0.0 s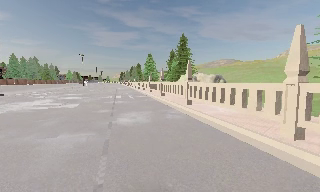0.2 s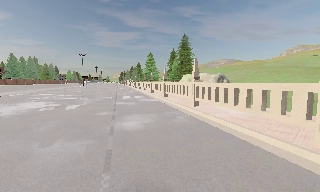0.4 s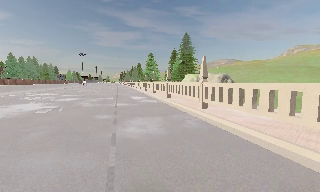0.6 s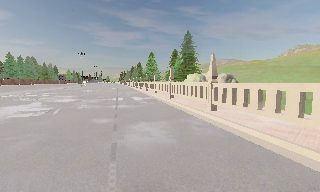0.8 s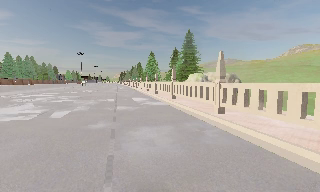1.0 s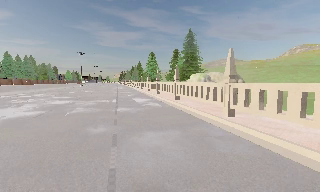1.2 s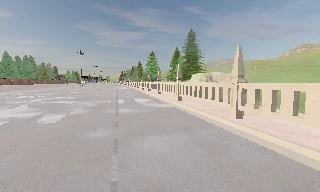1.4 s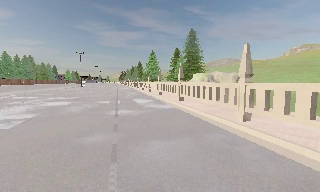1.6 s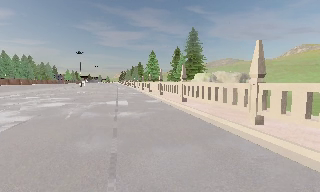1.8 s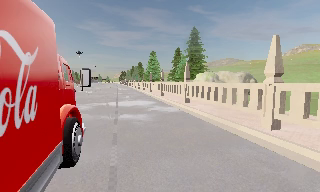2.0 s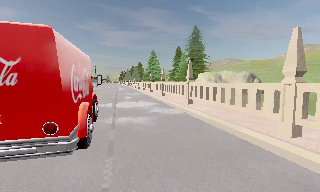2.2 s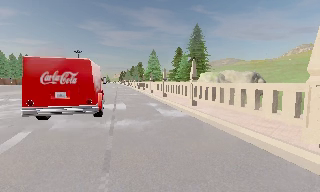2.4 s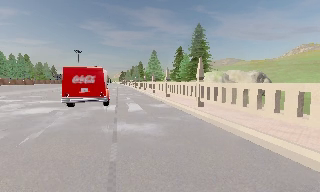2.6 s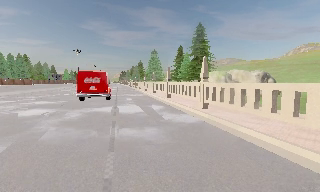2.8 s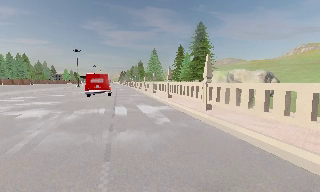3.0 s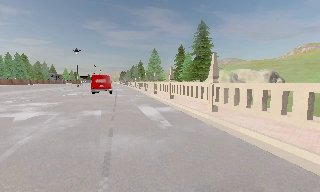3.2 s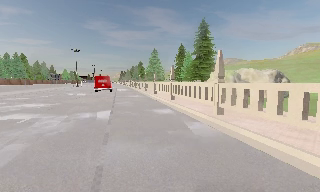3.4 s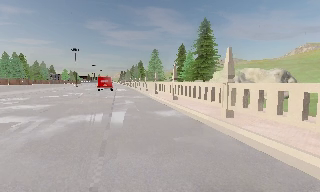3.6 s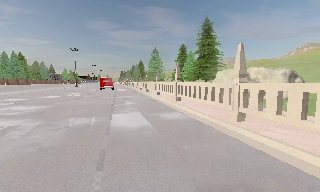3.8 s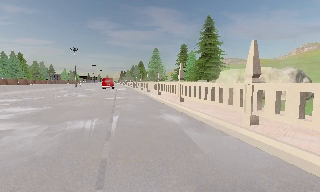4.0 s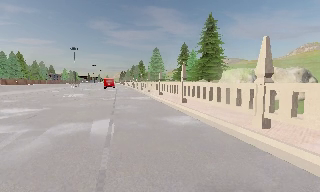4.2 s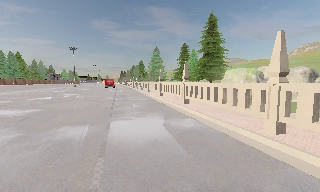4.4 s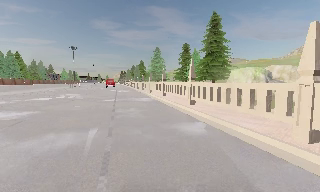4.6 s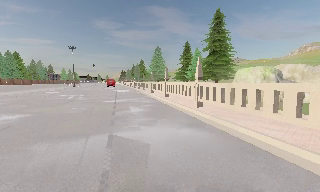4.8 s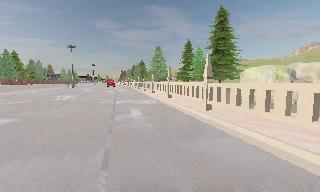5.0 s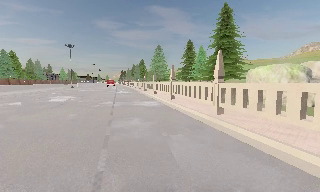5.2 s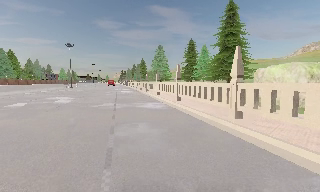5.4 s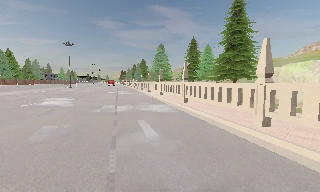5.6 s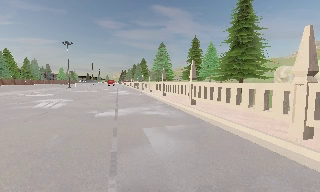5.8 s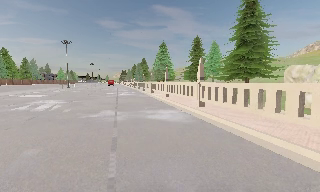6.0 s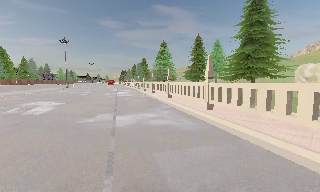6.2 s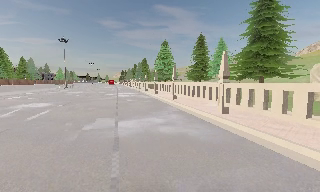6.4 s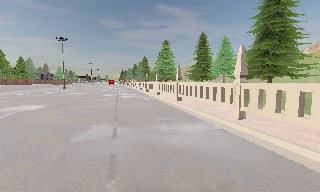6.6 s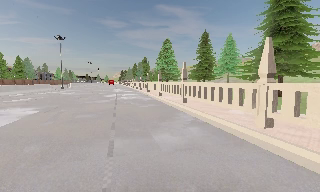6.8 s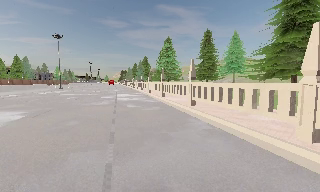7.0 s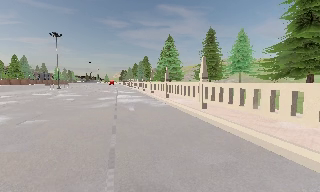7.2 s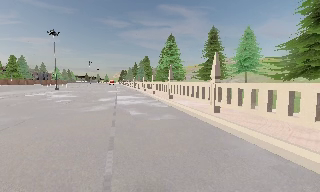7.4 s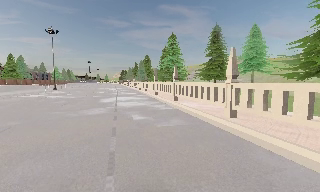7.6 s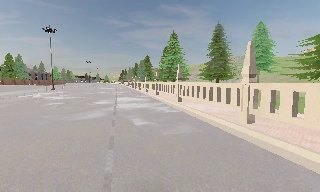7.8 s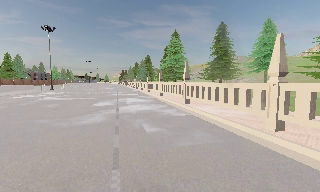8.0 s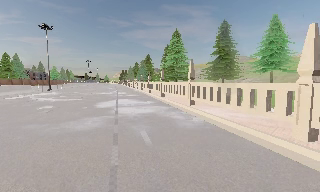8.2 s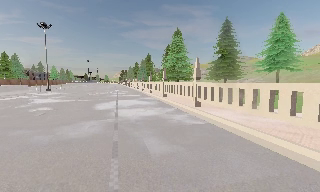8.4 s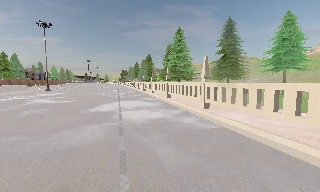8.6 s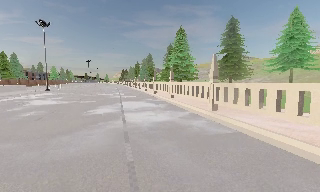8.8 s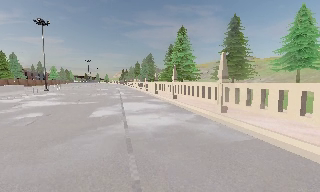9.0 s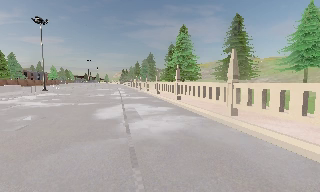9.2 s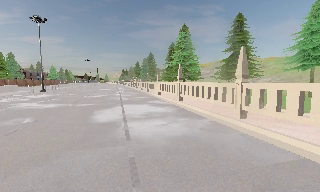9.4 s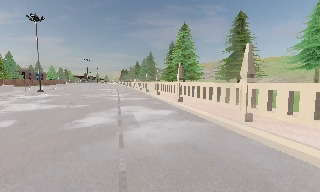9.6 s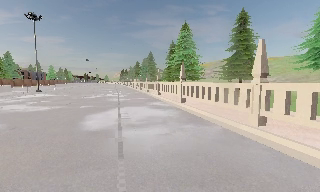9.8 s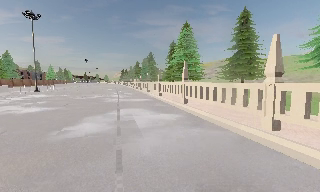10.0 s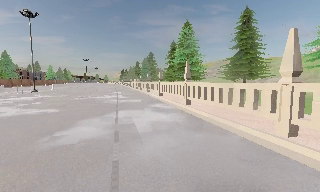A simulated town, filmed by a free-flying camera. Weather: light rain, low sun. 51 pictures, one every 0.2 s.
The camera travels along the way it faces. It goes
forward.
0.0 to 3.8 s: The camera travels forward, about 11 m, so what stands in front looms larger.
3.8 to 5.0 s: The camera travels forward, about 4.5 m, so what stands in front looms larger. It gains speed.
5.0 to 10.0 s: The camera travels forward, about 20 m, so what stands in front looms larger. It loses speed.
The film runs forward here.
